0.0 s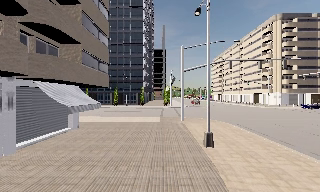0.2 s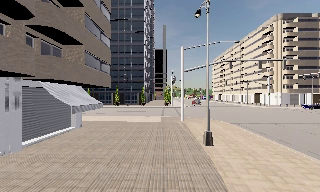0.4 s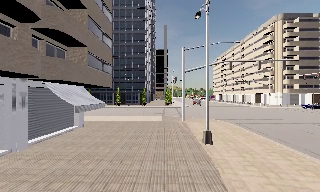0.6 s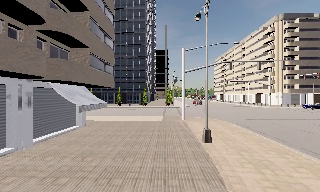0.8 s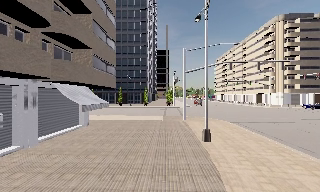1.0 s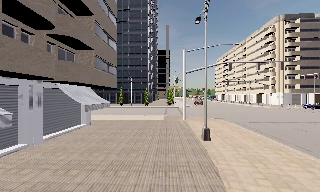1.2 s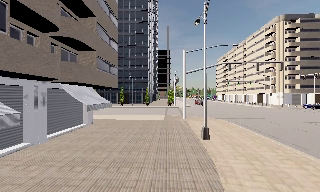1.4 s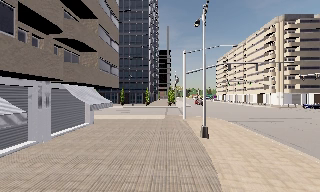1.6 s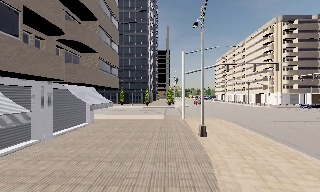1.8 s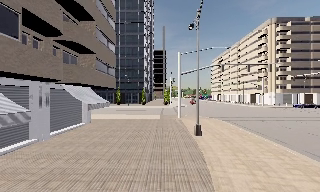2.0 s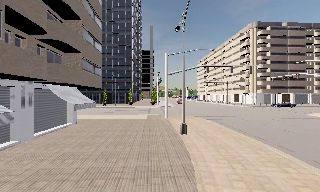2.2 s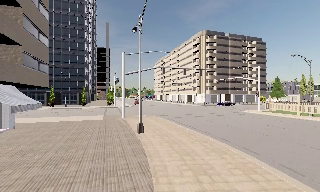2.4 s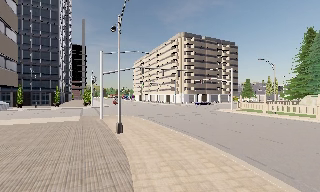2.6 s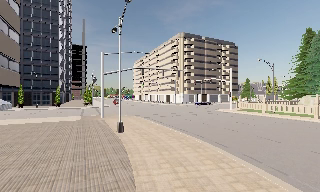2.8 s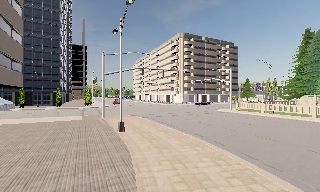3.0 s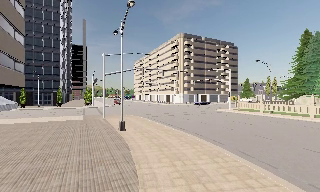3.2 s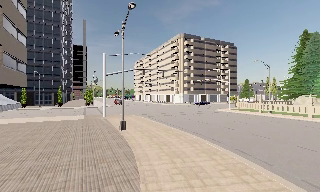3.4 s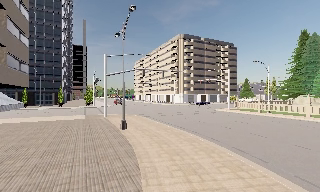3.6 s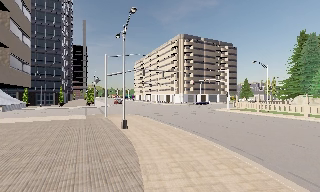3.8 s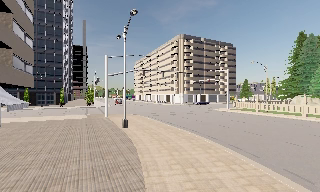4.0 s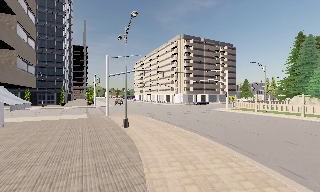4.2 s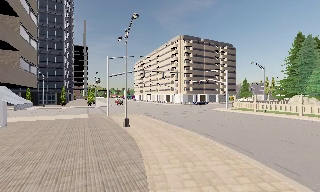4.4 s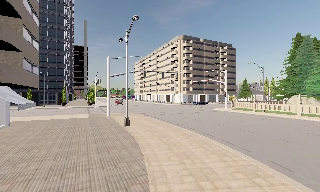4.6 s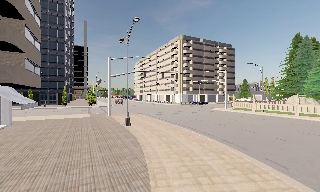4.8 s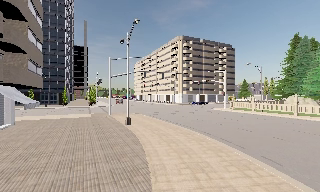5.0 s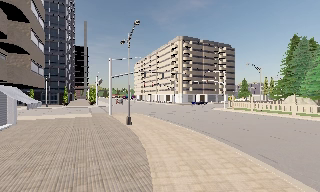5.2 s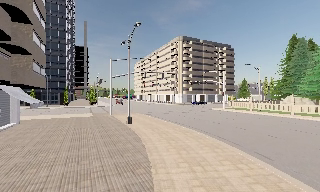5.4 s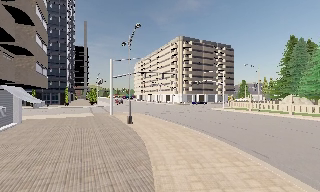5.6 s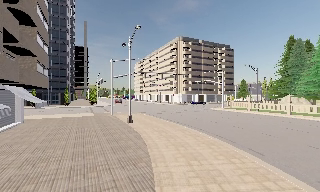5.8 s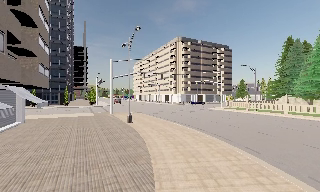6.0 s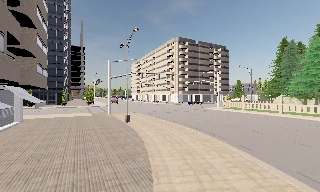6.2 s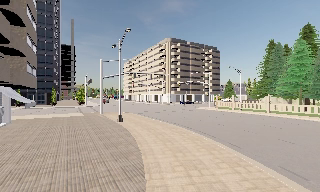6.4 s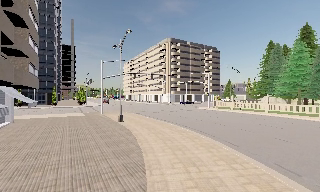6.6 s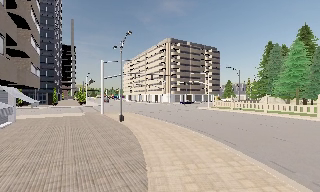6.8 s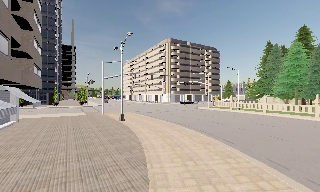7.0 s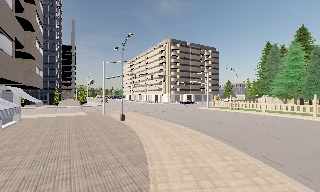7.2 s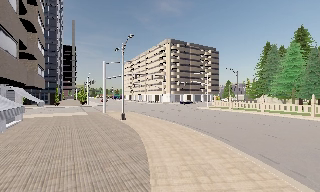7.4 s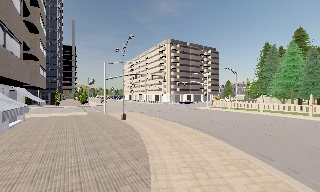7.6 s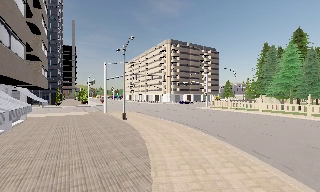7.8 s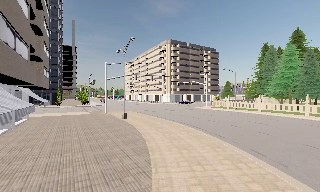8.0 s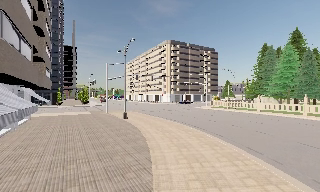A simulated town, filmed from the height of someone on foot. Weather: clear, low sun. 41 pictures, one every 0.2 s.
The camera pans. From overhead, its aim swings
clockwise.
The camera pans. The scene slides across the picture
to the left.
0.0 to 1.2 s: The camera travels backward, about 1.5 m, so what stands in front gets smaller.
1.2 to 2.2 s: The camera swings to its right by about 20 degrees, and the scene slides to the left. It travels backward, about 1.5 m, so what stands in front gets smaller.
2.2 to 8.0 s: The camera swings to its right by about 10 degrees, and the scene slides to the left. It travels backward, about 7 m, so what stands in front gets smaller.
The film runs backward here.
